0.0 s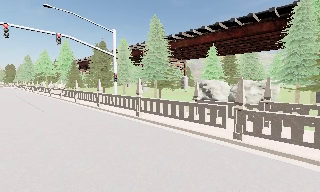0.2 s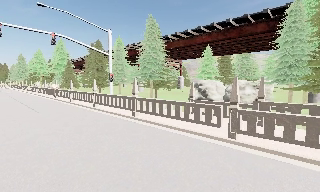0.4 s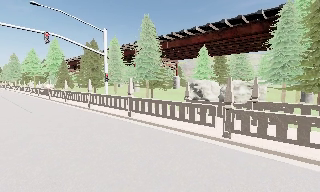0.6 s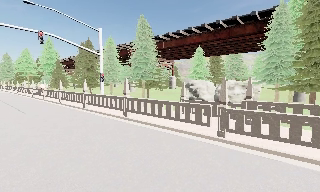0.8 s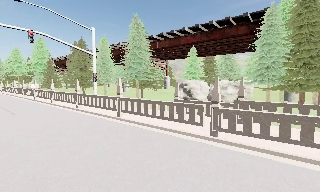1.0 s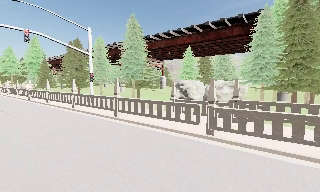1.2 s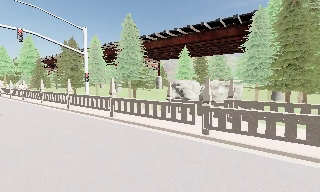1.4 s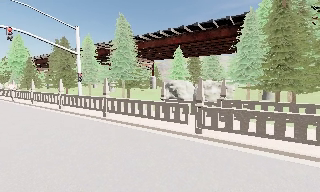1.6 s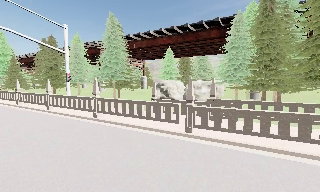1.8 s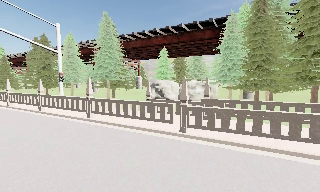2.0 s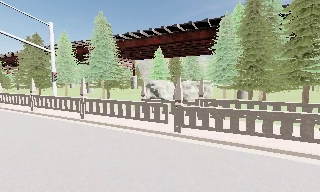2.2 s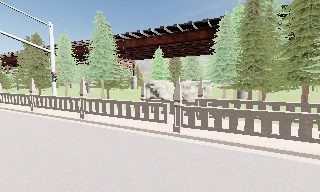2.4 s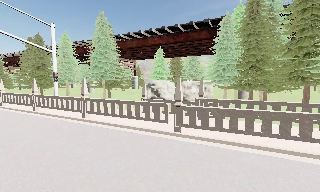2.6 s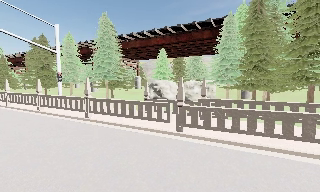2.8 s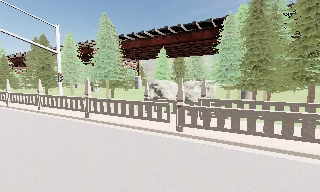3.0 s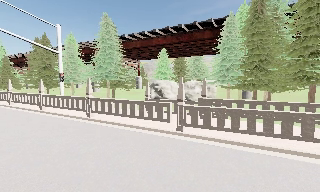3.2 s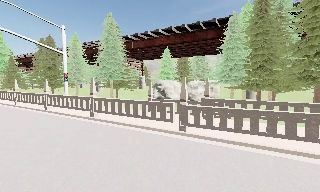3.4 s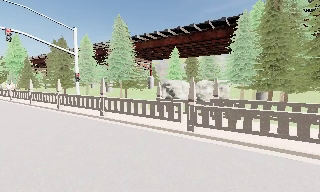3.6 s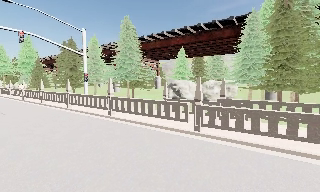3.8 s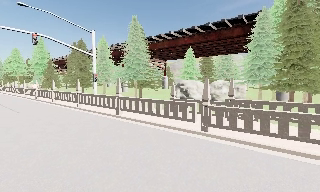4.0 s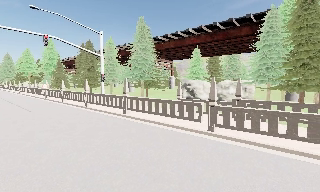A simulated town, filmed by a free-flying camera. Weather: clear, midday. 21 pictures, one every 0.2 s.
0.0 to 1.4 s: The camera pans to its right, which is clockwise from overhead, by about 10 degrees.
1.4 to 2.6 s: The camera shifts only a little, or ends up much as it began.
2.6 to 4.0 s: The camera pans to its left, which is counterclockwise from overhead, by about 10 degrees.
The film runs backward here.
